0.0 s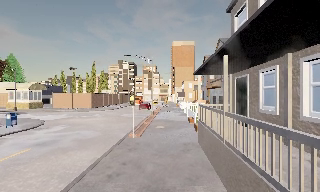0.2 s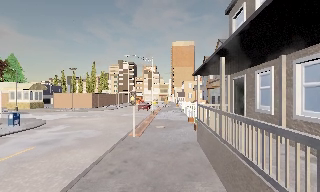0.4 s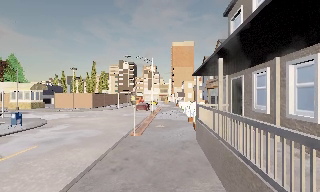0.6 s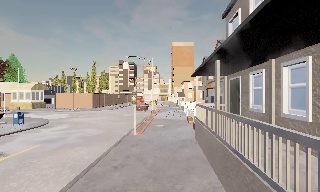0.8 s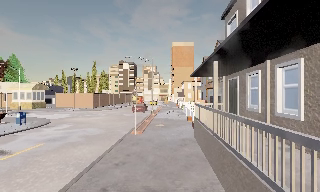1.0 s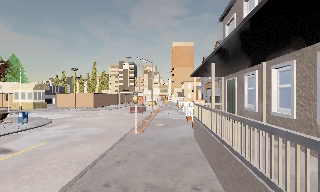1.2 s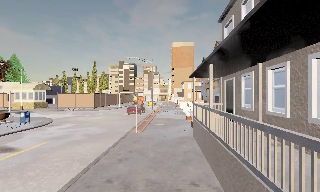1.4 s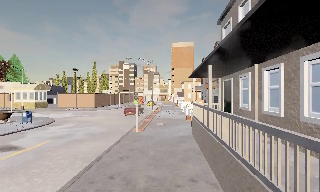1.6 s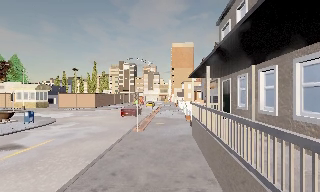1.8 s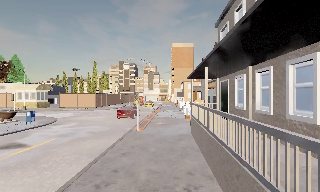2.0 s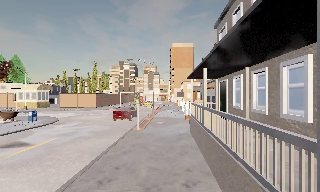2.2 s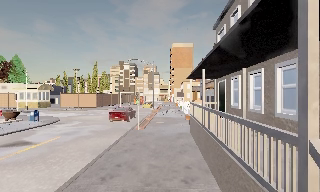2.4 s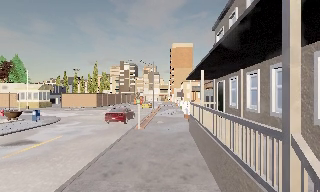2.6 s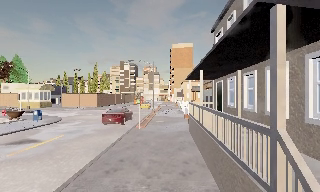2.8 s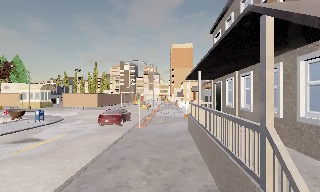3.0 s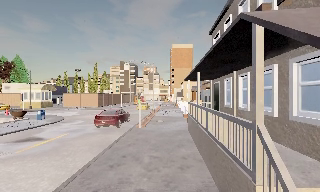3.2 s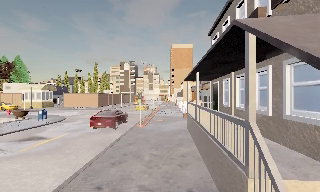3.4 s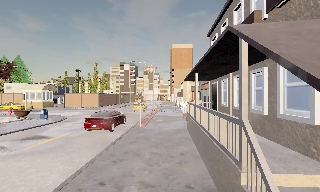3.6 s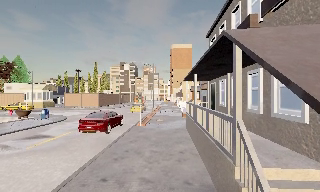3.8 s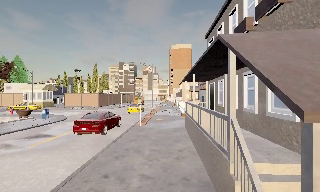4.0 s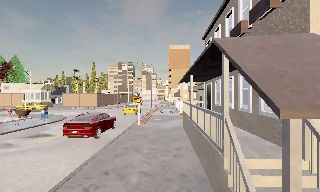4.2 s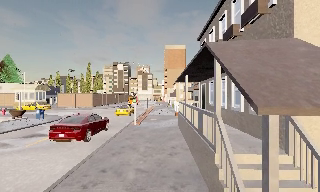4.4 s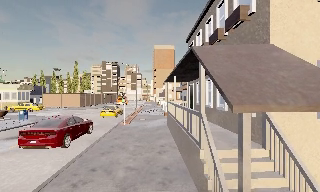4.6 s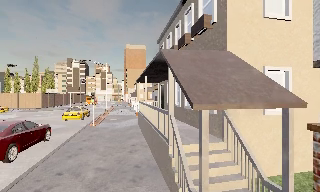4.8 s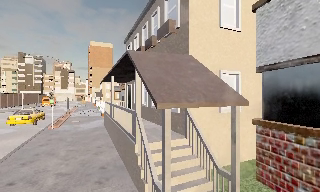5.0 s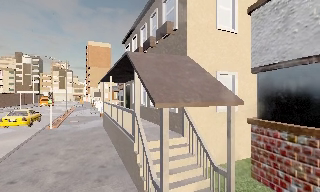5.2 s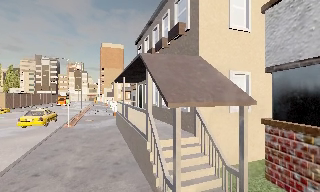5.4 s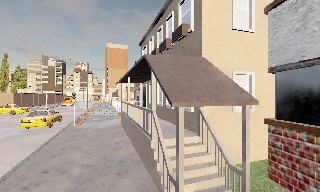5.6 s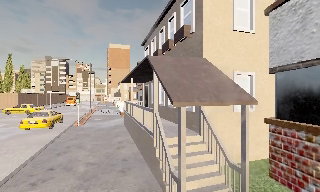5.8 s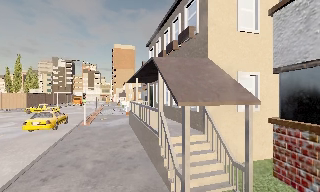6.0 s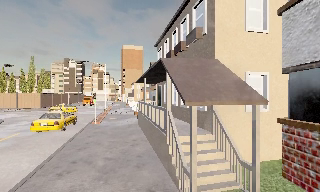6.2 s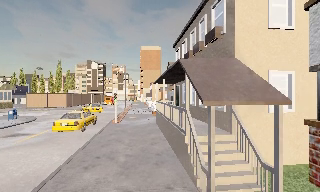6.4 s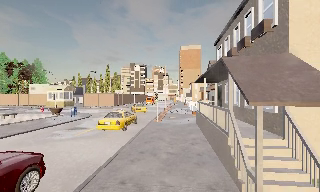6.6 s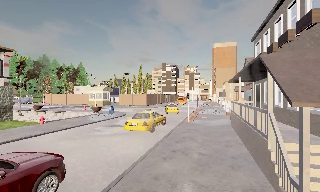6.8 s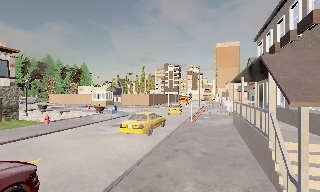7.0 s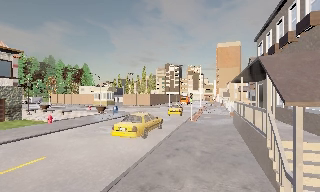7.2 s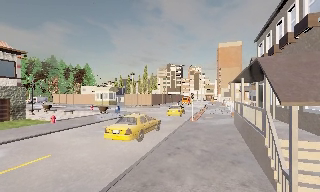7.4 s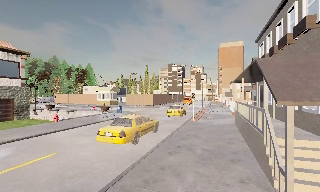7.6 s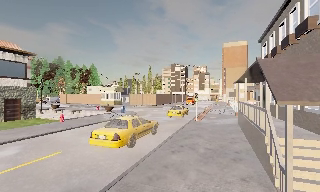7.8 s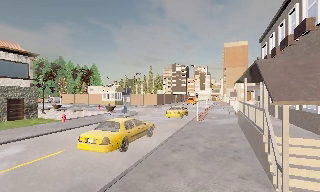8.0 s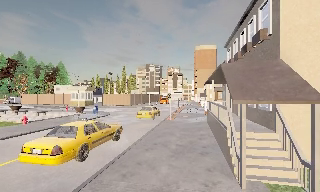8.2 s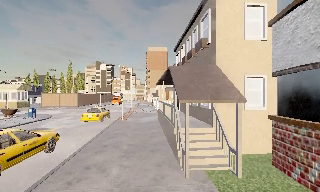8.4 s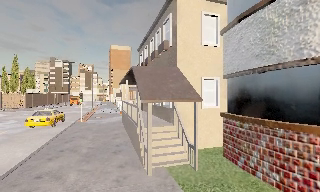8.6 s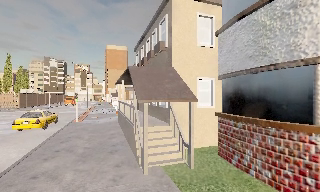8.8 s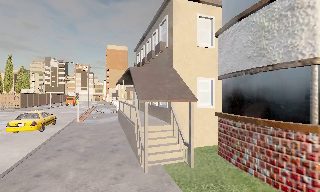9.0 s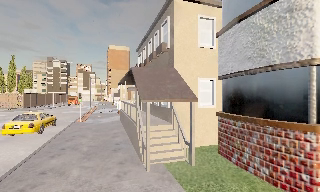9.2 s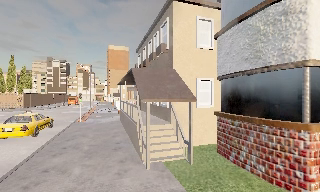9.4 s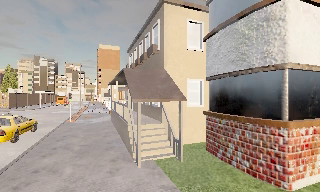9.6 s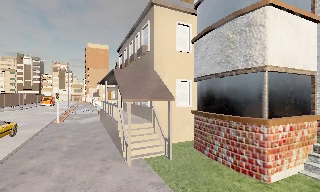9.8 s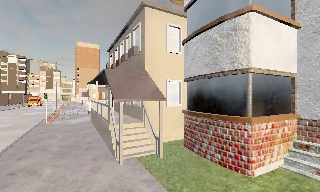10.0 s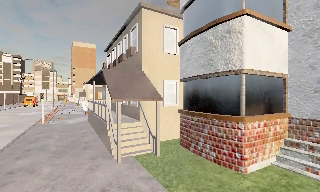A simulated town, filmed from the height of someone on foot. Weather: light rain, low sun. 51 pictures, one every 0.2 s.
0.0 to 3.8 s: The camera travels backward, about 4 m, so what stands in front gets smaller.
3.8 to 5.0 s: The scene slides to the left, as the camera pans about 30 degrees to its right. It travels backward, about 1 m, so what stands in front gets smaller.
5.0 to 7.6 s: The camera swings to its left by about 45 degrees, and the scene slides to the right. It travels backward, about 2 m.
7.6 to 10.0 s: The scene slides to the left, as the camera pans about 50 degrees to its right. It travels backward, about 1.5 m.
The film runs backward here.
